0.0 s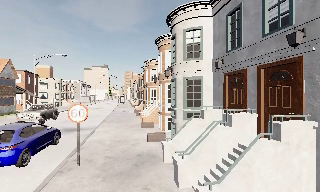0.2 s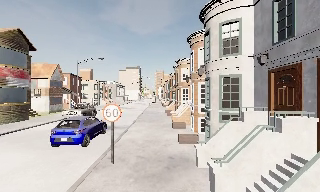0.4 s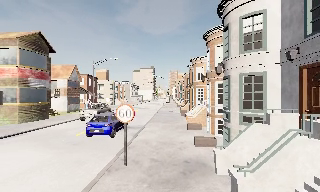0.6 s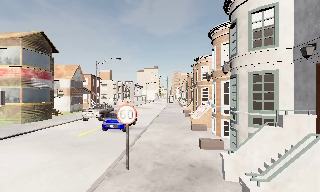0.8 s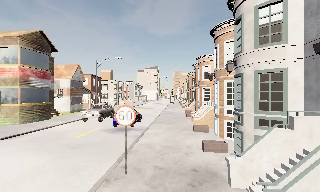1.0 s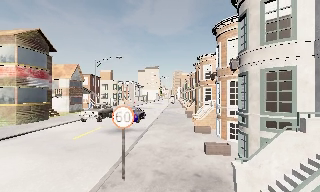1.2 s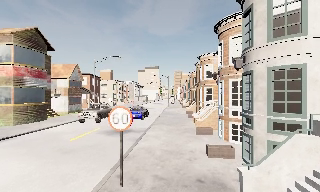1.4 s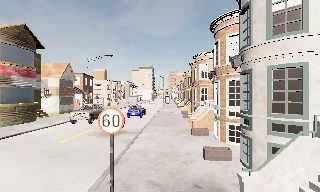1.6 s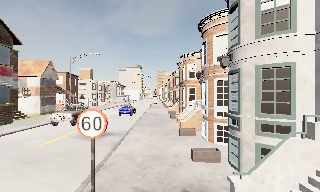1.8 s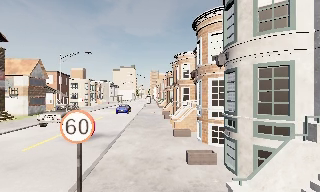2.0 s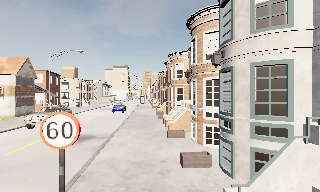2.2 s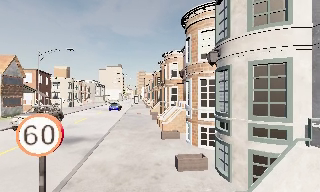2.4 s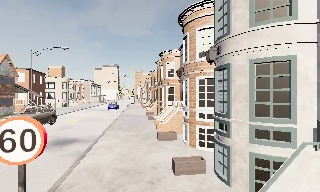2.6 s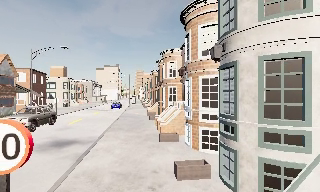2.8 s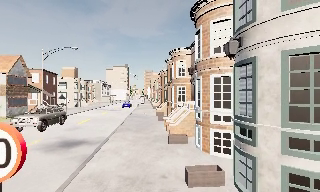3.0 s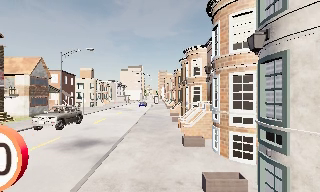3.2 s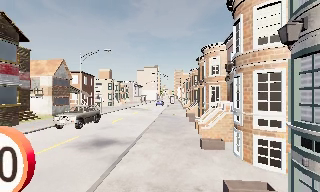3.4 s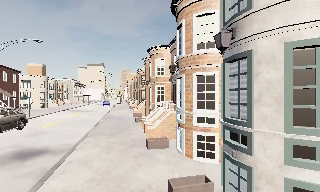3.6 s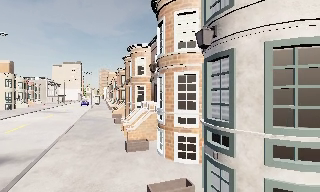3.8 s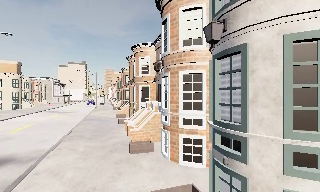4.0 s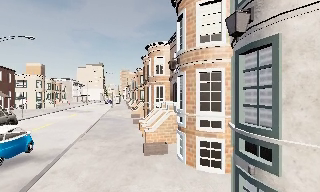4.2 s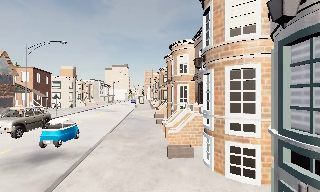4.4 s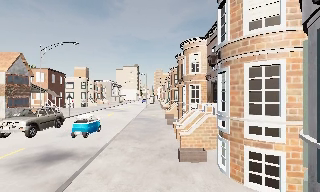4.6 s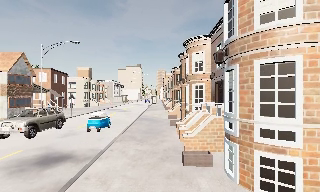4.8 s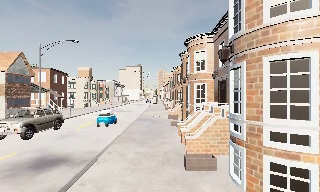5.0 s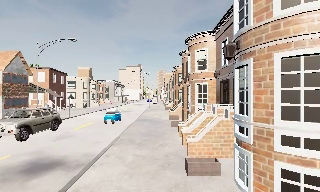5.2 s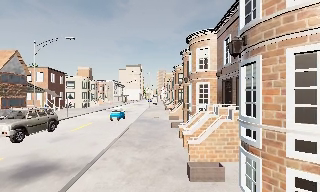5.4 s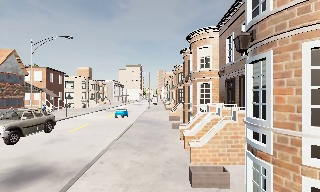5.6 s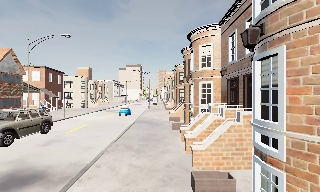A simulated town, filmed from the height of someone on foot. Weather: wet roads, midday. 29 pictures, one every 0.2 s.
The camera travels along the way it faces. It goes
forward.
0.0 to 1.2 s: The camera swings to its left by about 20 degrees, and the scene slides to the right. It travels forward, about 2 m, so what stands in front looms larger.
1.2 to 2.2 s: The camera swings to its right by about 15 degrees, and the scene slides to the left. It travels forward, about 1.5 m, so what stands in front looms larger.
2.2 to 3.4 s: The camera travels forward, about 1.5 m, so what stands in front looms larger.
3.4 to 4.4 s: The scene slides to the right, as the camera pans about 10 degrees to its left. It travels forward, about 1.5 m, so what stands in front looms larger.
4.4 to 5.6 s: The camera travels forward, about 2 m, so what stands in front looms larger.
The film runs forward here.
